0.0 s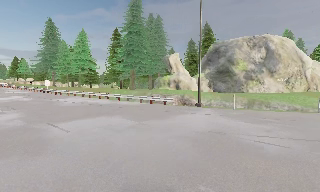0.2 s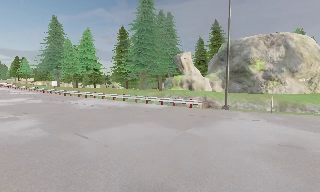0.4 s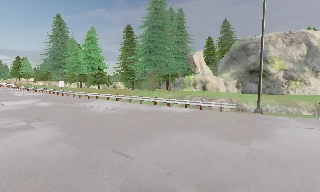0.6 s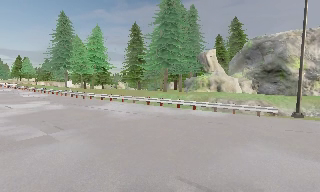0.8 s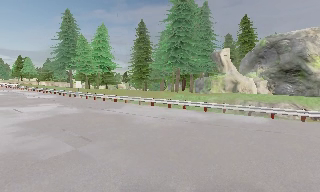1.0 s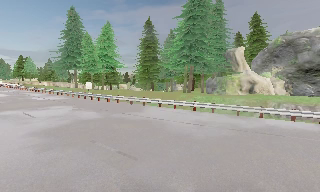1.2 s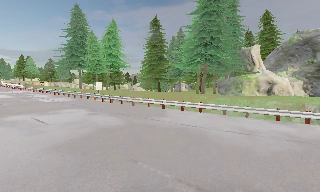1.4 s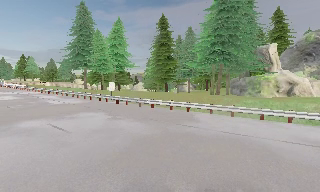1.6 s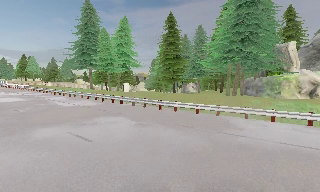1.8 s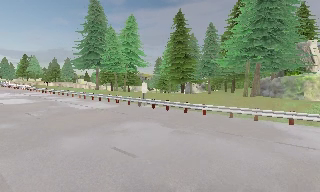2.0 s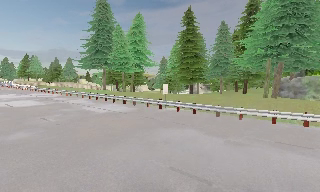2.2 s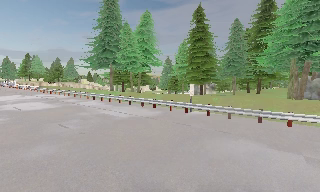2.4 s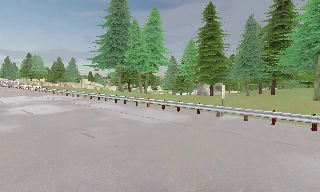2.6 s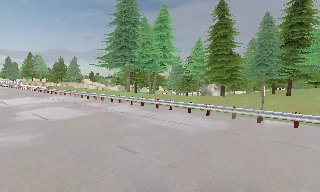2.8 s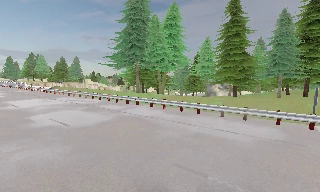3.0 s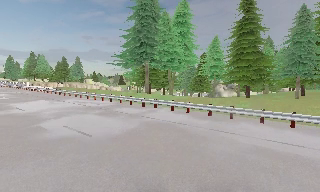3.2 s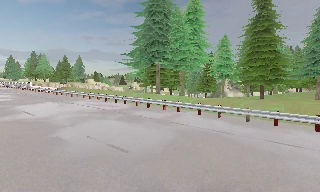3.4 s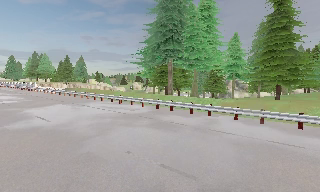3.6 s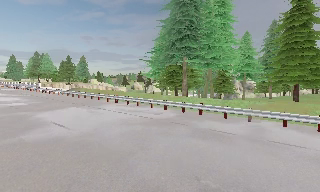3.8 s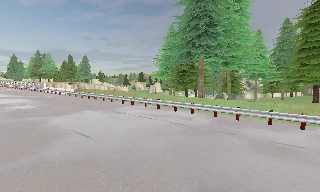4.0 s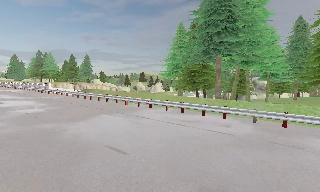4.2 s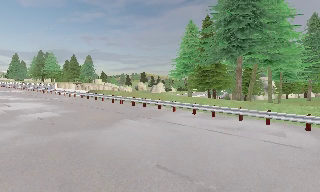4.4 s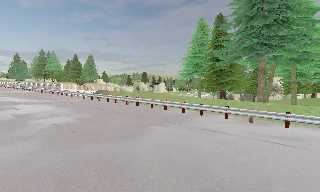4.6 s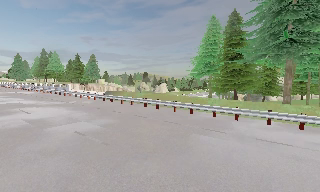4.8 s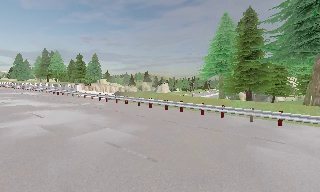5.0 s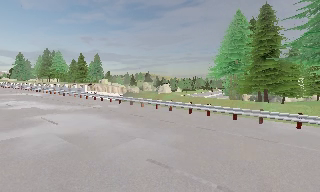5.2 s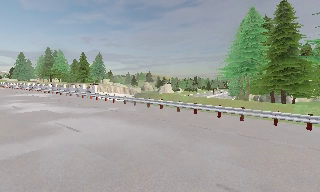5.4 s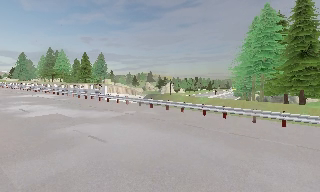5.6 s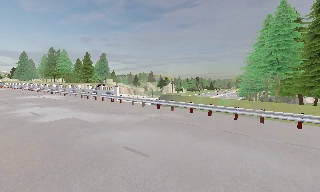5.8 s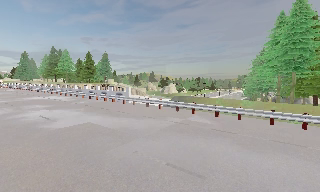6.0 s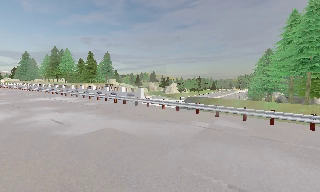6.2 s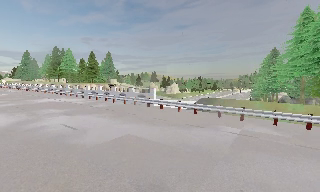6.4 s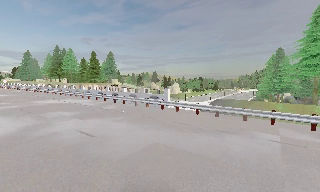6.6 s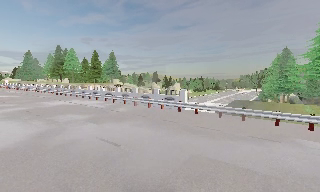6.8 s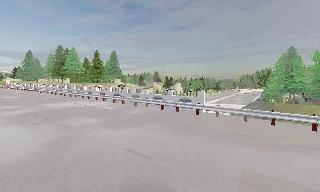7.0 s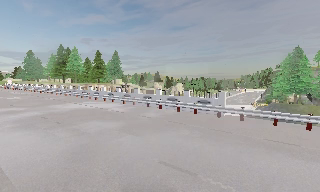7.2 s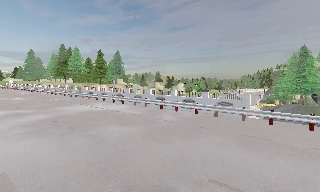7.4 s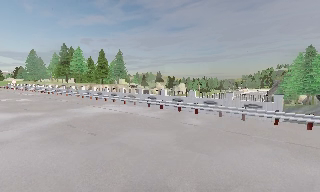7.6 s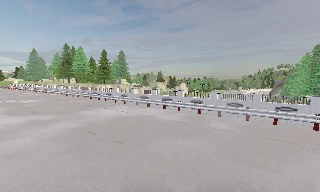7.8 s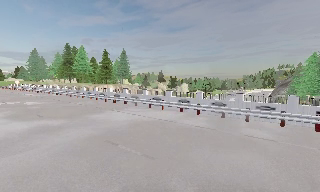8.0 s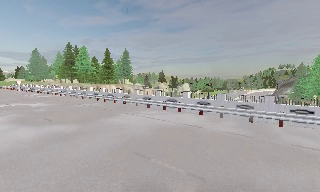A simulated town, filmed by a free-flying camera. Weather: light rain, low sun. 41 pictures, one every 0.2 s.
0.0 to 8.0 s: The camera travels to its left and forward, about 70 m, so close, fixed things drift to the right.
The film runs forward here.
